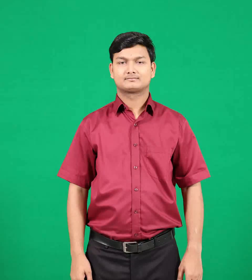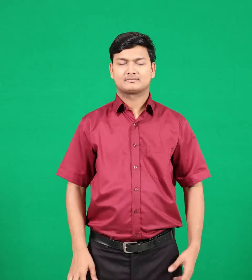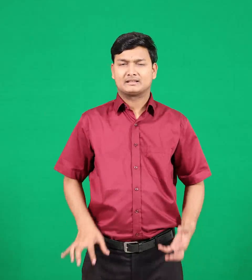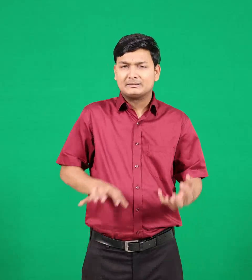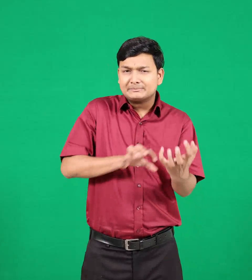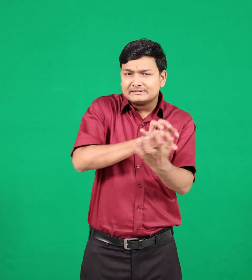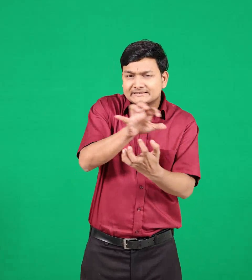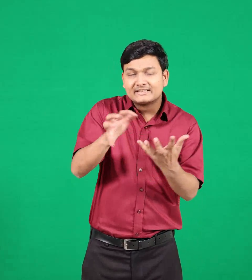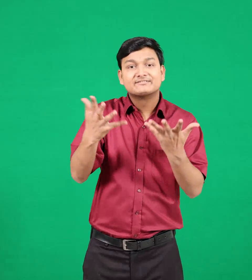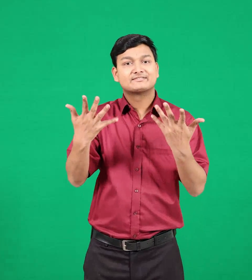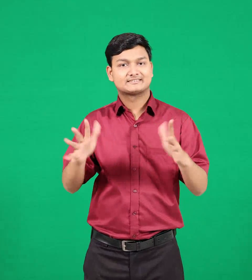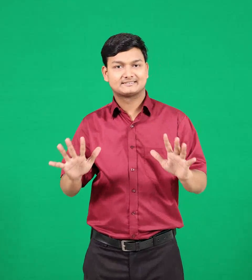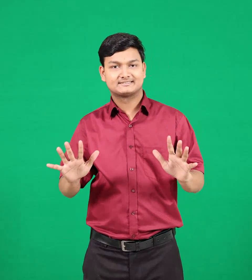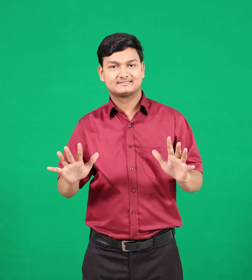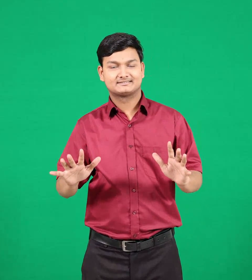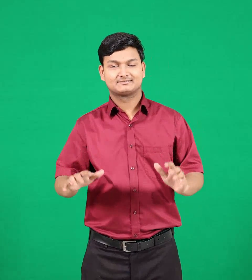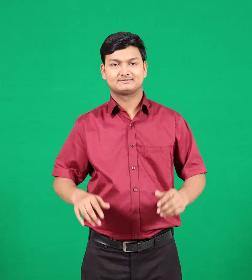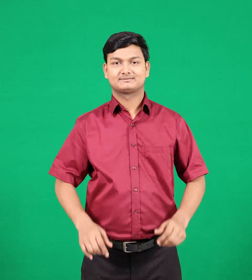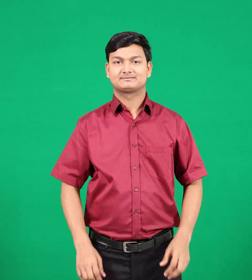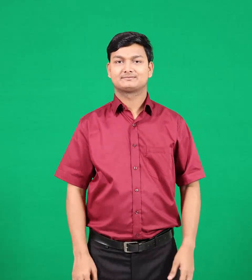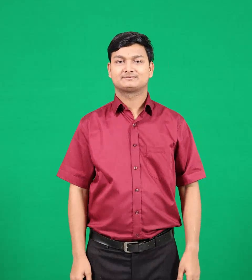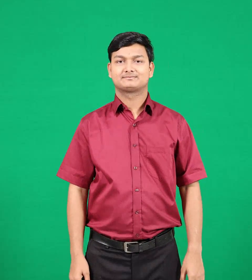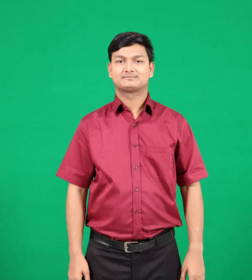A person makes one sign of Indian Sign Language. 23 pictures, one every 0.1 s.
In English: mixed
